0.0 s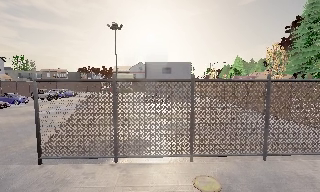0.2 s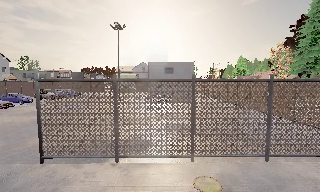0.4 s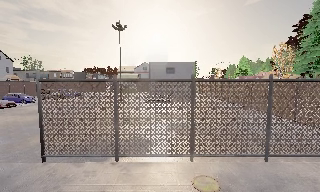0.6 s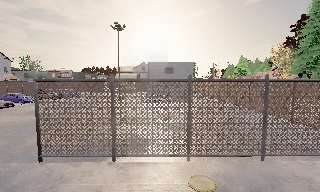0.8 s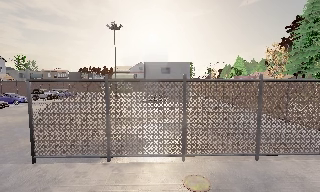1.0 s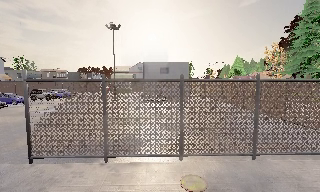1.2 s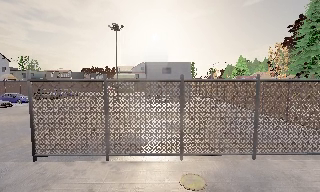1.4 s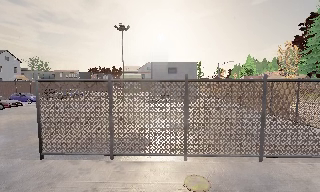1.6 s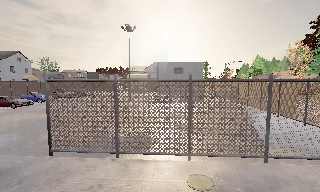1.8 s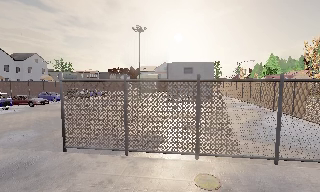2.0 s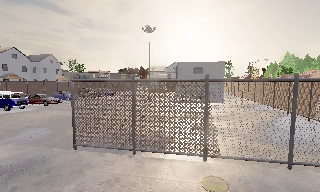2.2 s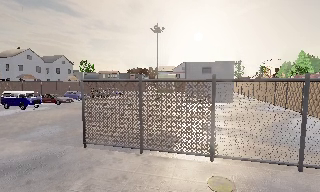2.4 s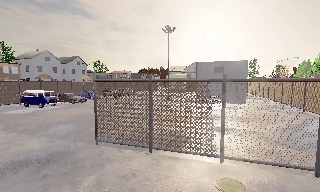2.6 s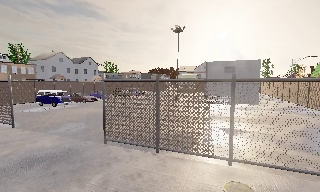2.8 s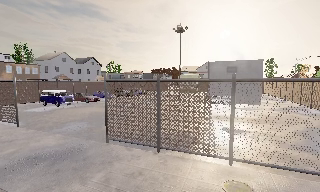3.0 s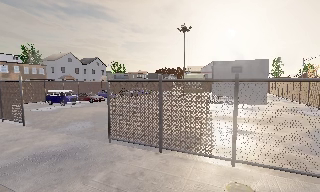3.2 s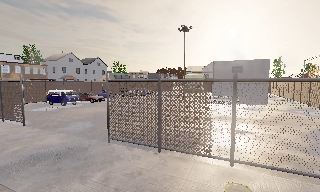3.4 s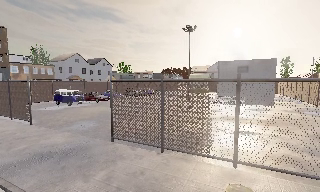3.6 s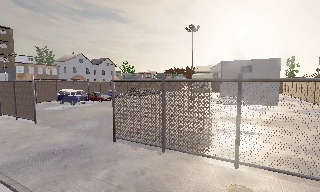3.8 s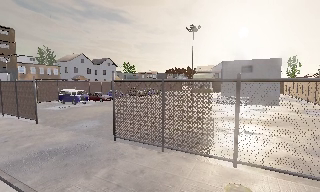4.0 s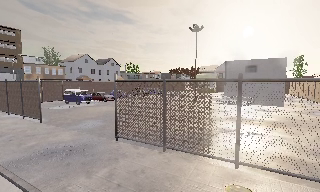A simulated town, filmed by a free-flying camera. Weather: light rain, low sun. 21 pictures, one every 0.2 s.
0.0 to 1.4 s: The camera travels to its right, about 0.5 m.
1.4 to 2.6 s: The scene slides to the right, as the camera pans about 20 degrees to its left.
2.6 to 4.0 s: The camera travels to its right, about 0.5 m.
The film runs backward here.
